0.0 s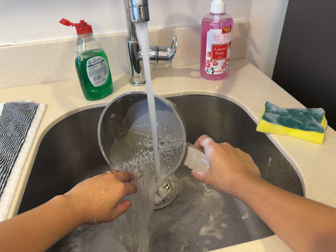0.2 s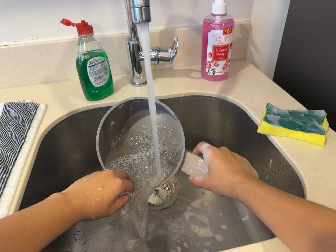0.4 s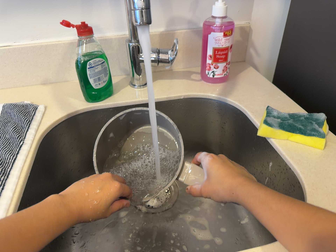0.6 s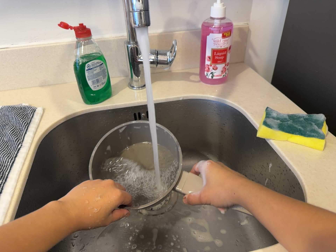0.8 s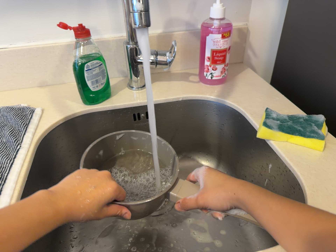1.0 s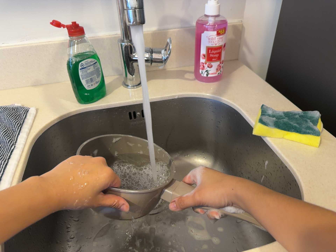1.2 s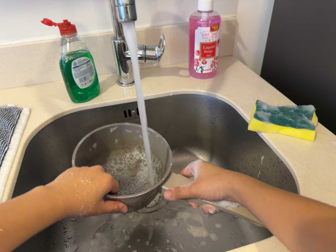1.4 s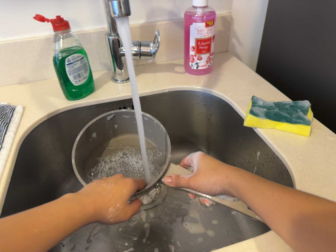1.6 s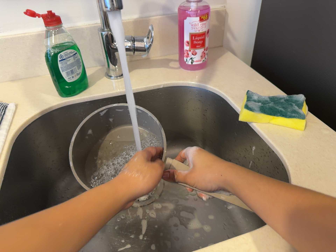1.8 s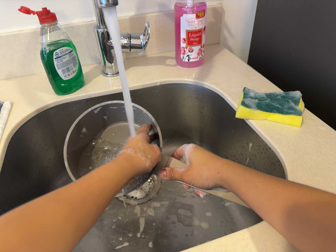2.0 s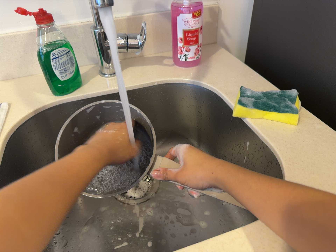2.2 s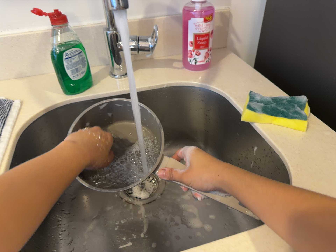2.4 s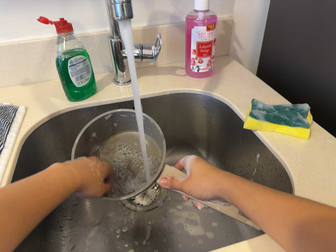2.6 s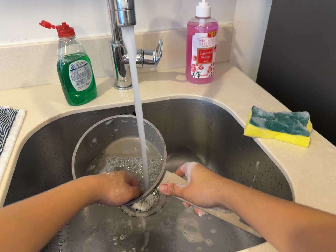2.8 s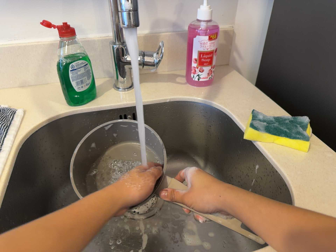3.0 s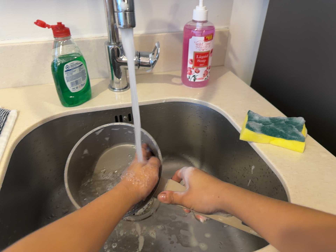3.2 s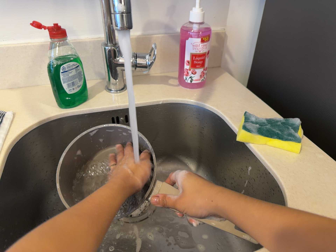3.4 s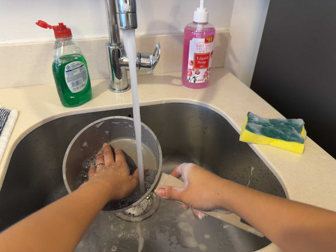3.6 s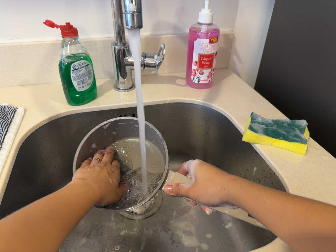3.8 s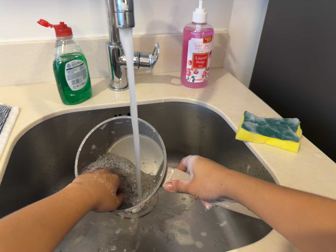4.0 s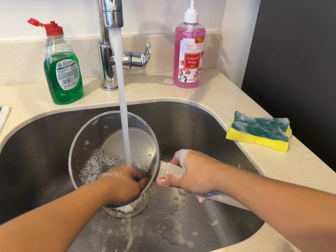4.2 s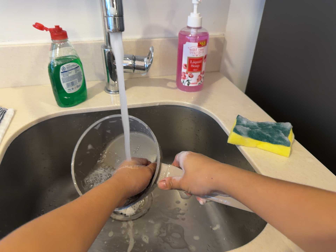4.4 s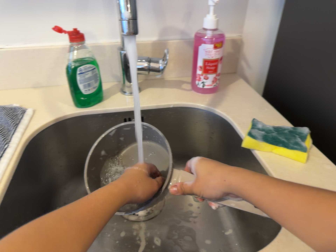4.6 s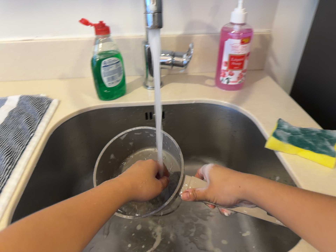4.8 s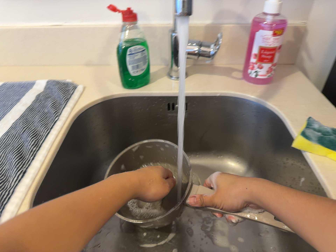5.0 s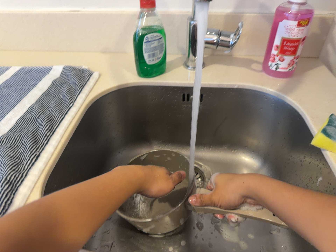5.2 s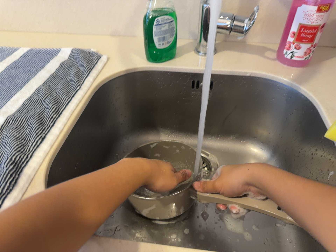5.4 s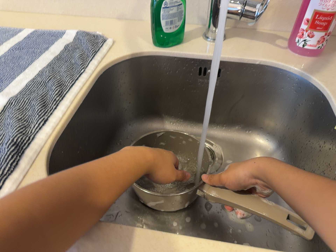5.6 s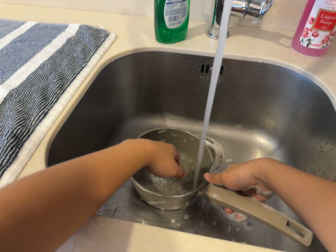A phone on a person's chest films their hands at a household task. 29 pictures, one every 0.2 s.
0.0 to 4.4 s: The camera shifts only a little, or ends up much as it began.
4.4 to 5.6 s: The scene slides to the right, as the camera pans about 15 degrees to its left. Its aim tips toward the bottom of its view by about 10 degrees, and the scene shifts upward. It rolls about its line of sight by about 15 degrees, and the scene rotates clockwise.
The film runs backward here.
